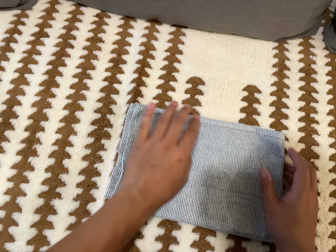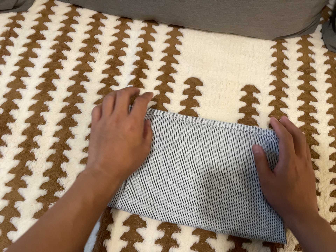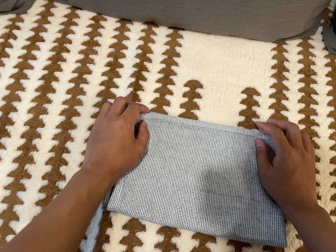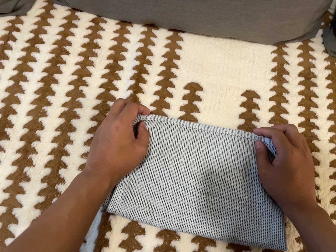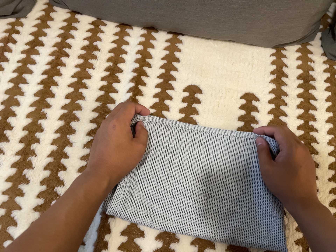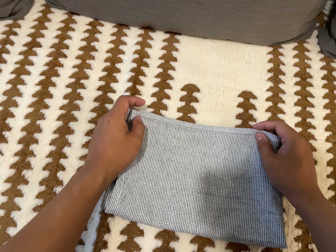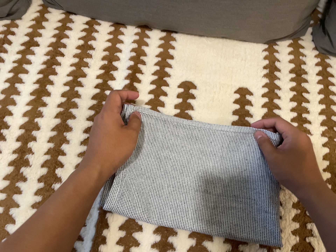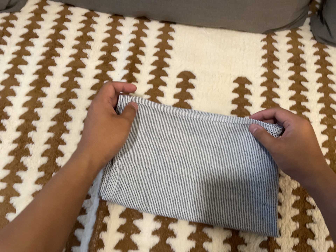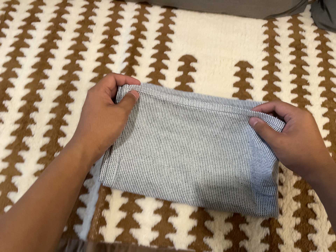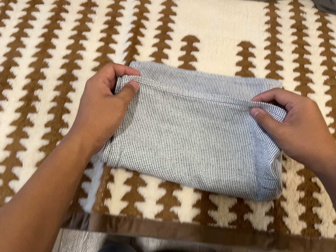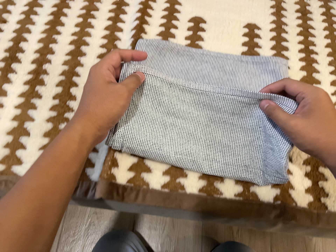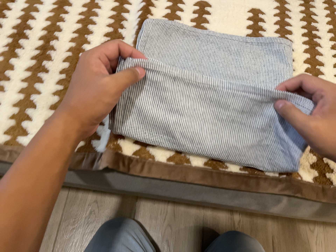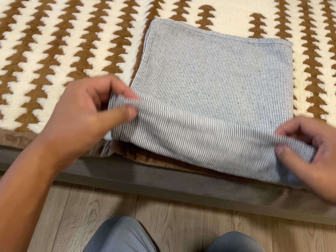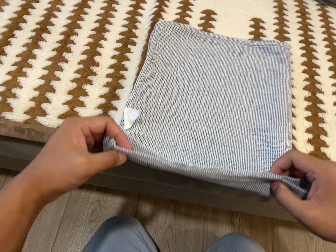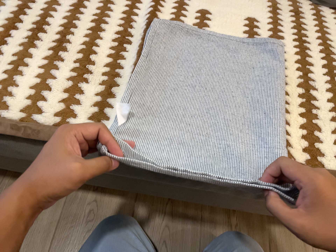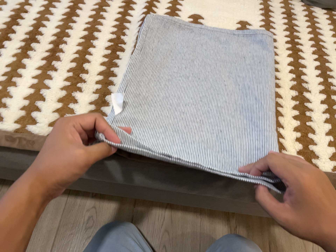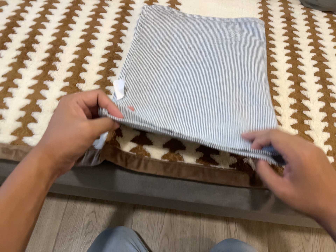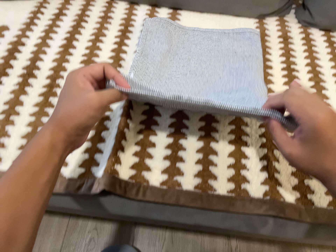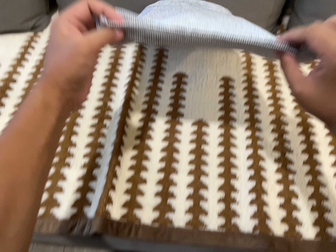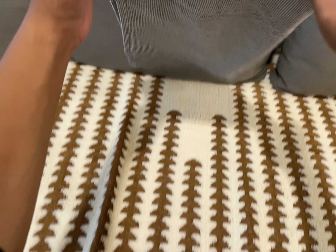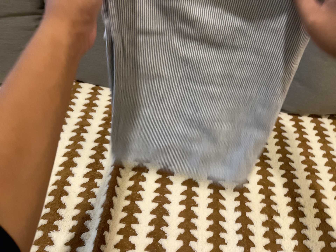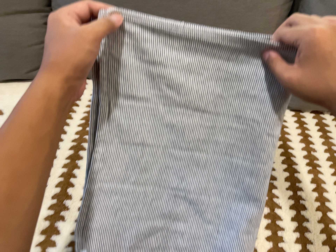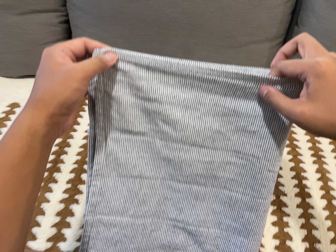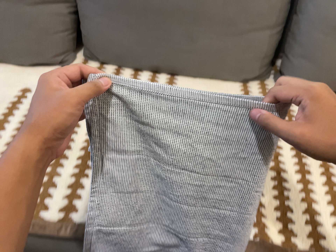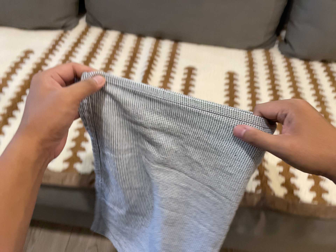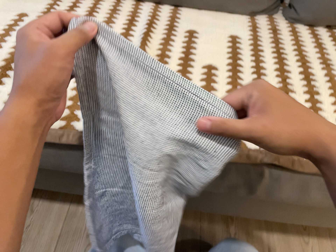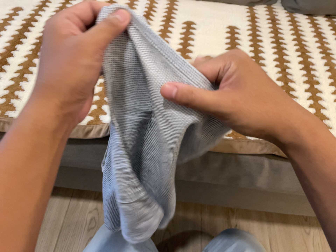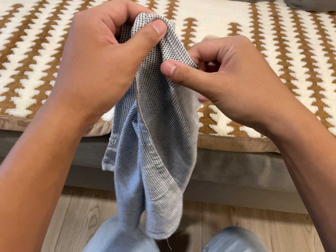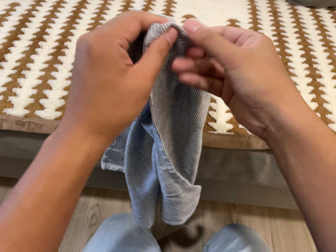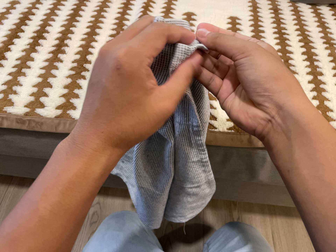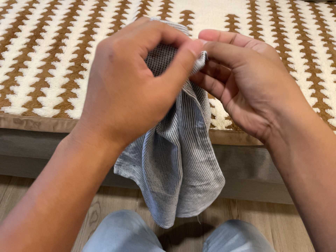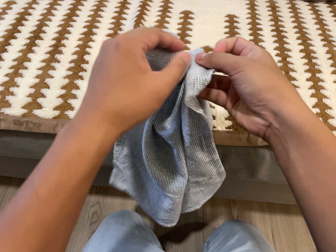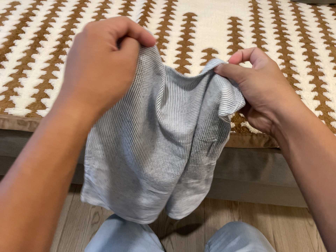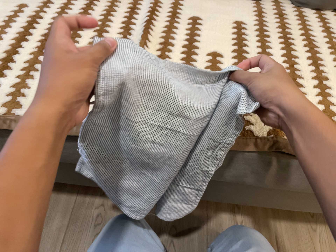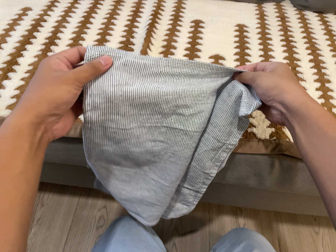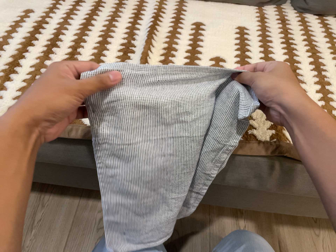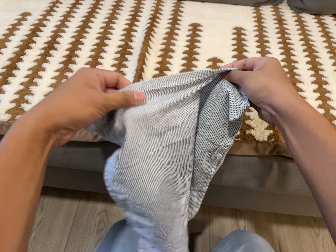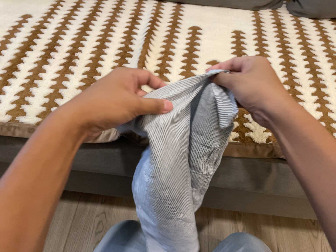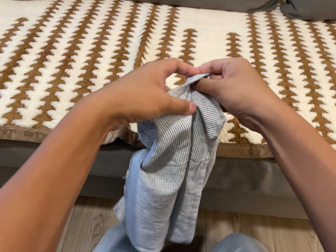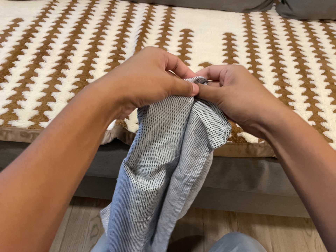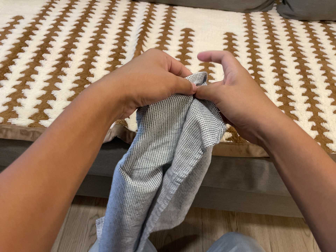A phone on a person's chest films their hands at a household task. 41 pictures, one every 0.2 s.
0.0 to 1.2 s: The camera shifts only a little, or ends up much as it began.
1.2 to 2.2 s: The camera travels toward the bottom of its view, about 22 cm, so close, fixed things drift upward.
2.2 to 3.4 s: The camera shifts only a little, or ends up much as it began.
3.4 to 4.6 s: The camera travels backward, about 10 cm, so what stands in front gets smaller. Its aim tips toward the top of its view by about 10 degrees, and the scene shifts downward.
4.6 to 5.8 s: The camera travels toward the bottom of its view, about 14 cm, so close, fixed things drift upward.
5.8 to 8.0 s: The camera shifts only a little, or ends up much as it began.
The film runs backward here.
